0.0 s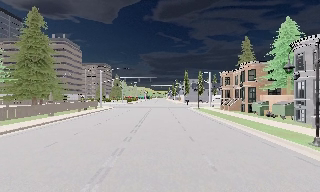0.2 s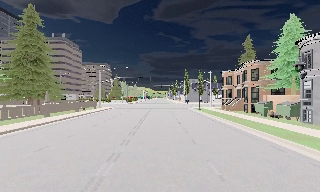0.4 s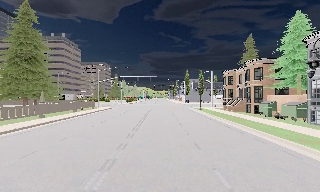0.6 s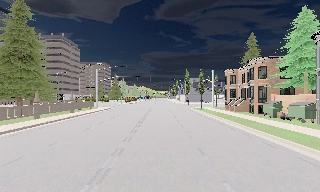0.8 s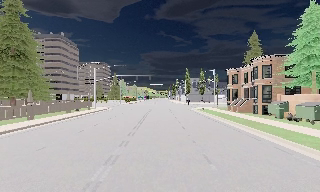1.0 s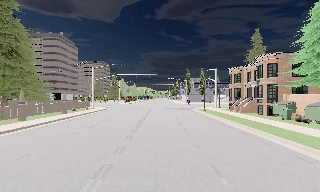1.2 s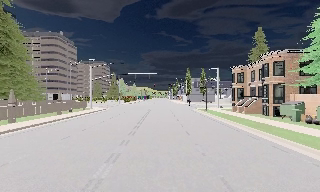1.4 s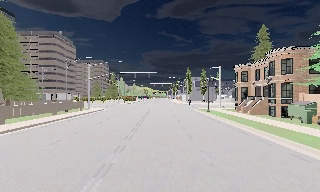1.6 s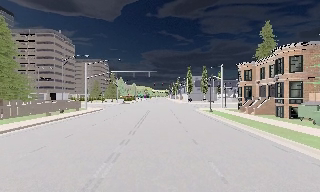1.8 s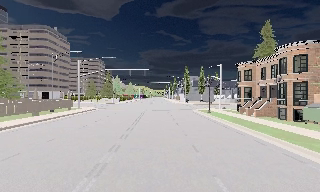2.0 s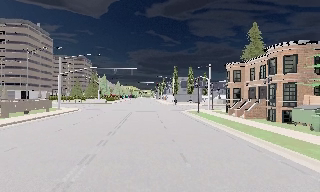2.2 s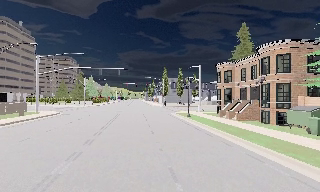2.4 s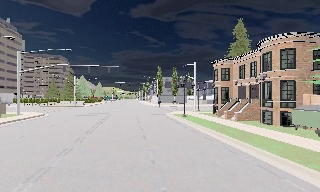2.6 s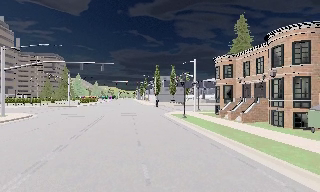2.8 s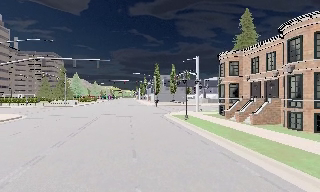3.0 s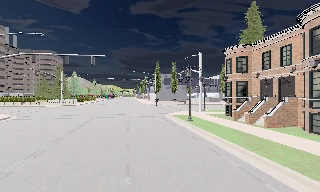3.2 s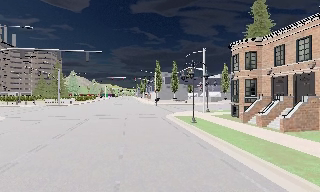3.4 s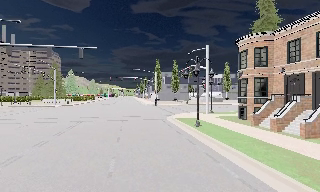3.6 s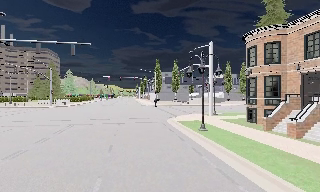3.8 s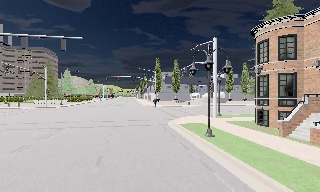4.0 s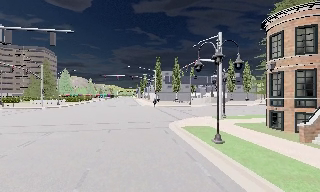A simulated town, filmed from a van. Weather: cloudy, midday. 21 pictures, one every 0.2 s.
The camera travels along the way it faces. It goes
forward.
0.0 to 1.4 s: The camera travels forward, about 6 m, so what stands in front looms larger.
1.4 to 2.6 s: The camera pans to its right, which is clockwise from overhead, by about 10 degrees. It travels forward, about 7 m, so what stands in front looms larger.
2.6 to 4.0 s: The camera travels forward, about 9 m, so what stands in front looms larger.
The film runs forward here.
